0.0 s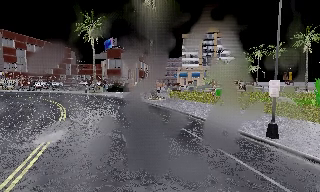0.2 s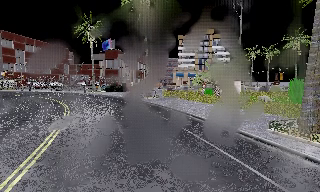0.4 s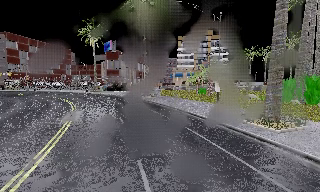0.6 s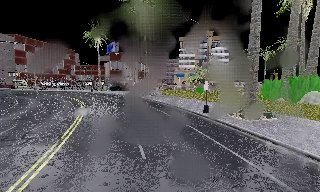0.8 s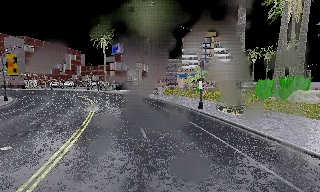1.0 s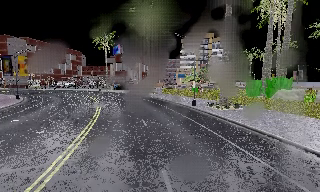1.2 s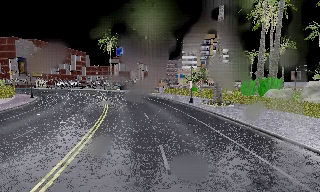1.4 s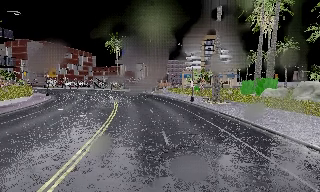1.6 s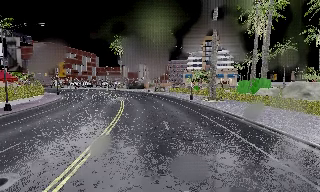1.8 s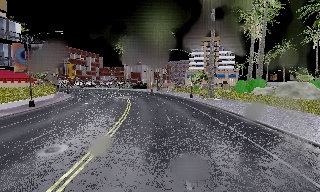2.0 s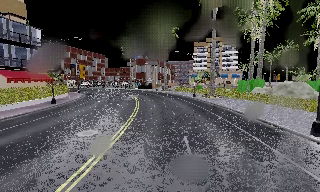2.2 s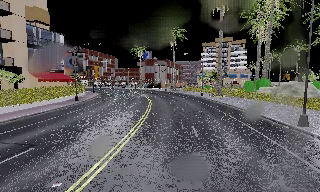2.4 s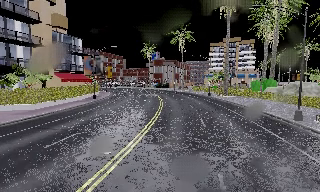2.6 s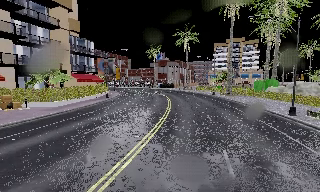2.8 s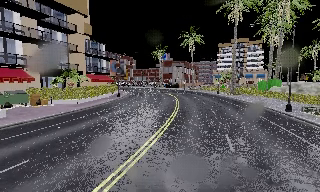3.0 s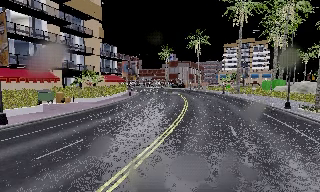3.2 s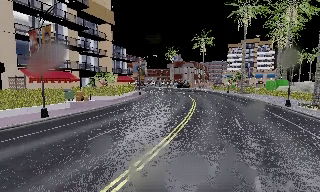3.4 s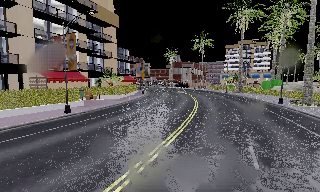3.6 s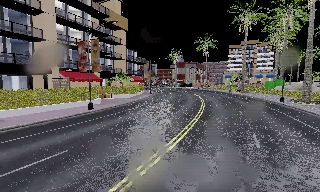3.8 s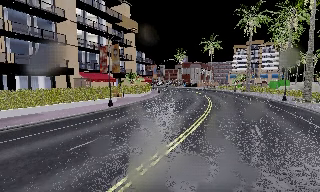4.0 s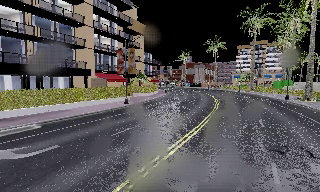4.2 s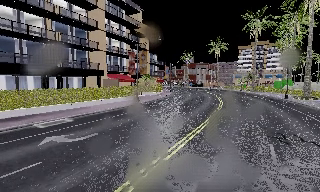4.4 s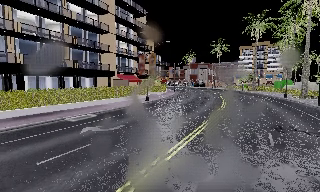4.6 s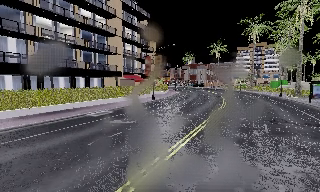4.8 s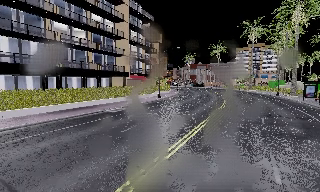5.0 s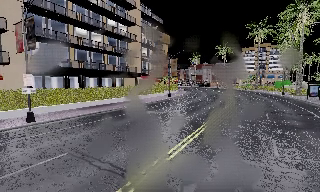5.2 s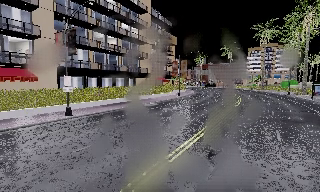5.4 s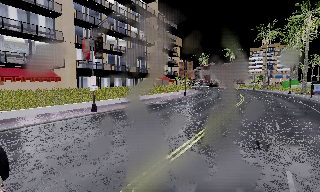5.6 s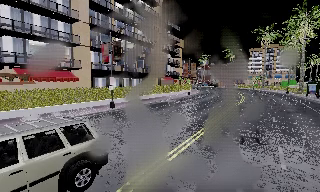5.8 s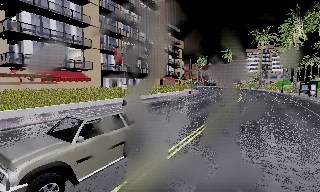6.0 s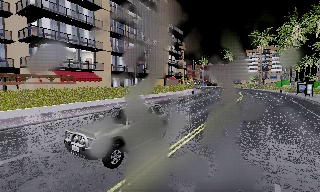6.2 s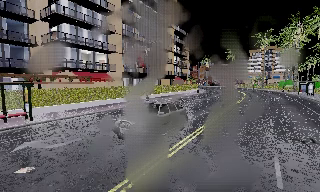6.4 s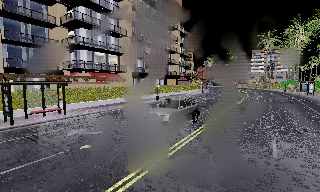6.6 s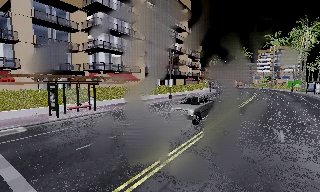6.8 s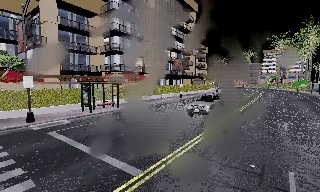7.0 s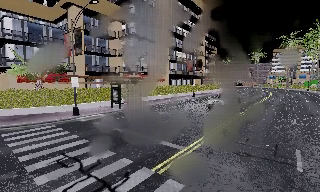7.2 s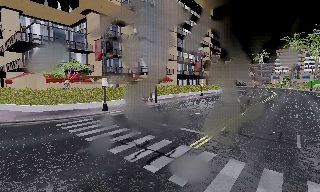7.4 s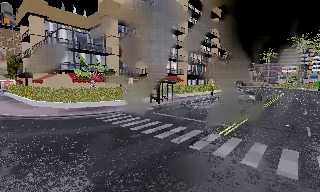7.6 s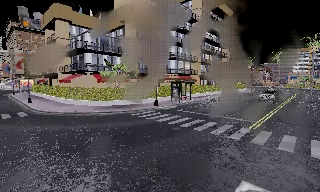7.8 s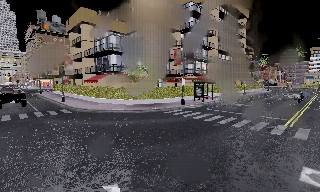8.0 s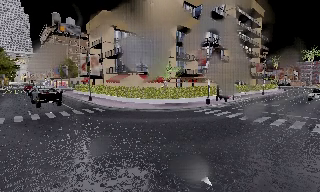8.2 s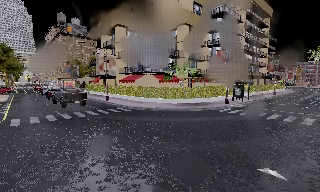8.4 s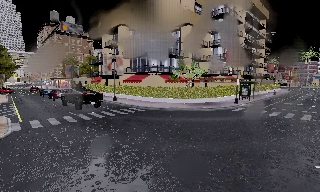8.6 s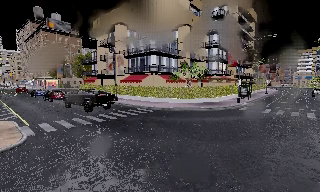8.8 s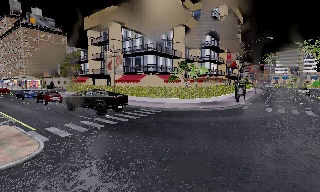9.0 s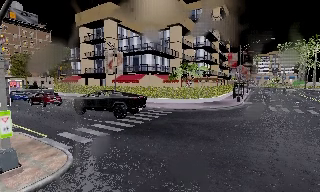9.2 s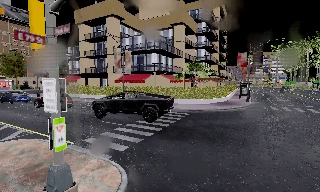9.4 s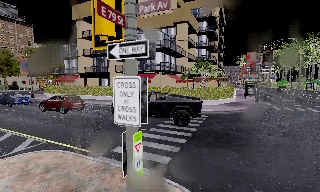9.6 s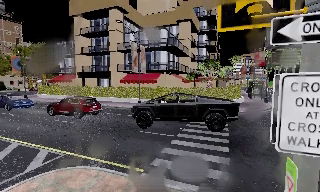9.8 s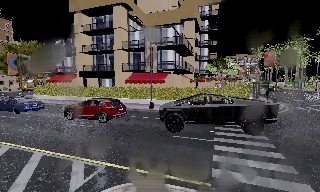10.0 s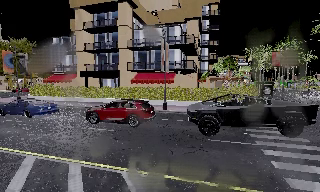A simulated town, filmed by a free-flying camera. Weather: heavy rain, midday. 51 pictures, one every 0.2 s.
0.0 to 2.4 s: The camera pans to its left, which is counterclockwise from overhead, by about 10 degrees. It travels backward, about 25 m, so what stands in front gets smaller.
2.4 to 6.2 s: The scene slides to the right, as the camera pans about 10 degrees to its left. It travels backward and to its left, about 40 m, so what stands in front gets smaller.
6.2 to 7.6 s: The camera pans to its left, which is counterclockwise from overhead, by about 10 degrees. It travels backward and to its left, about 16 m, so what stands in front gets smaller.
7.6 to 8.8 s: The camera travels to its left, about 13 m, so close, fixed things drift to the right.
8.8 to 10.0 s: The camera pans to its right, which is clockwise from overhead, by about 20 degrees. It travels to its left, about 14 m, so close, fixed things drift to the right.
The film runs backward here.
